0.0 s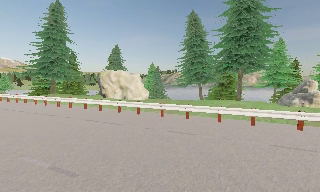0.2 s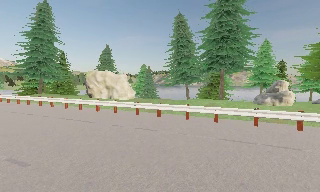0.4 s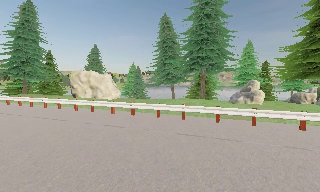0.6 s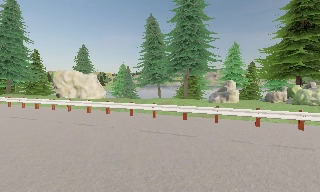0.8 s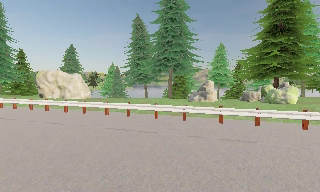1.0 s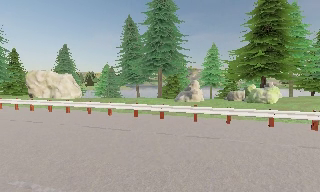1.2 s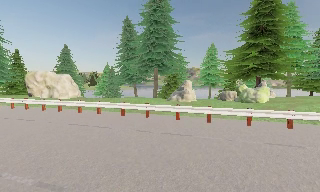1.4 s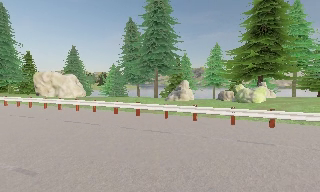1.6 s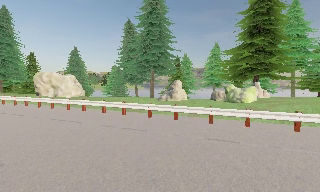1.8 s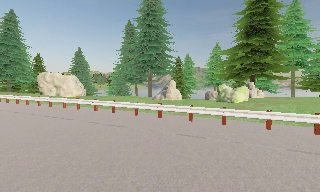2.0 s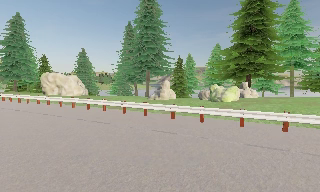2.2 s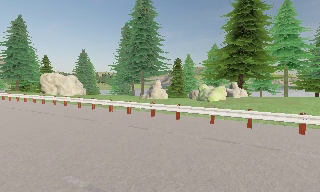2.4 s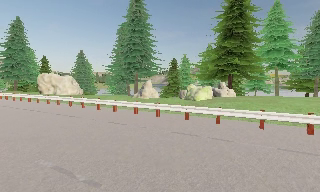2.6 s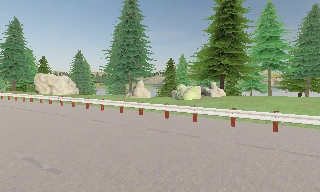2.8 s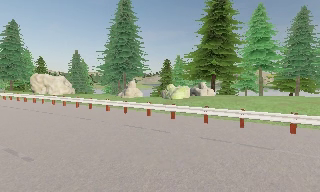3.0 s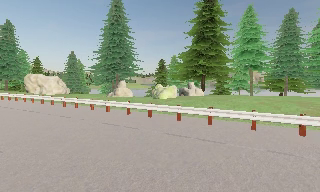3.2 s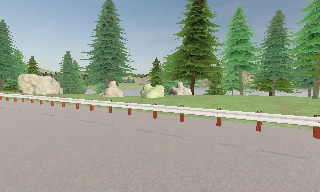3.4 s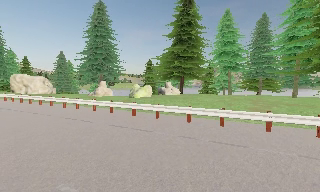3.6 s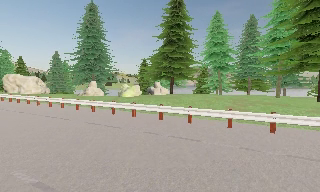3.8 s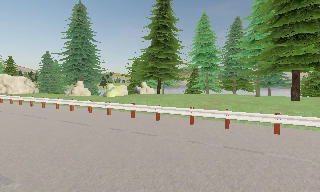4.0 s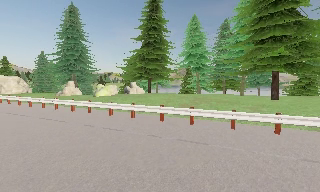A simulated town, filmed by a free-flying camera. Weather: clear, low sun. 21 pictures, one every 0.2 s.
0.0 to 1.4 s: The camera travels to its right, about 8 m, so close, fixed things drift to the left.
1.4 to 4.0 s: The camera travels to its right and backward, about 16 m, so close, fixed things drift to the left.
The film runs backward here.
